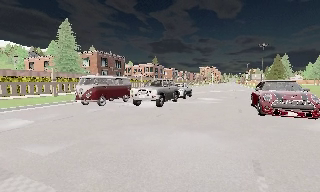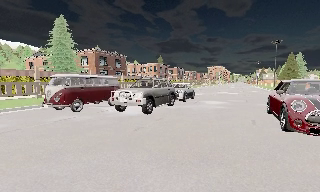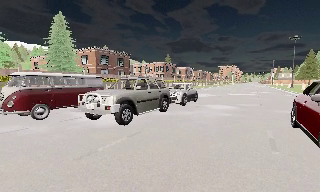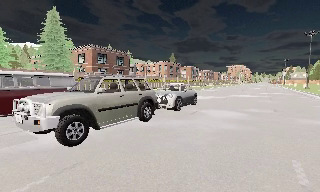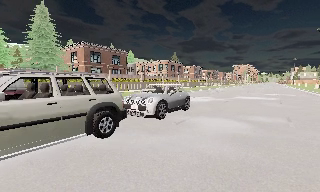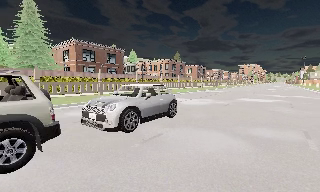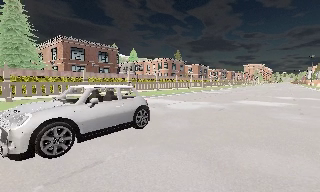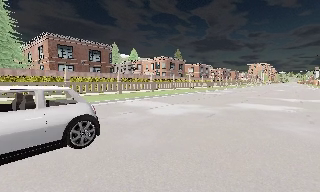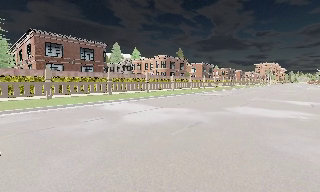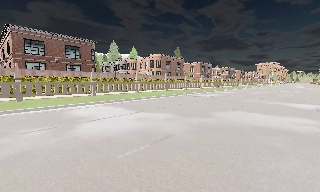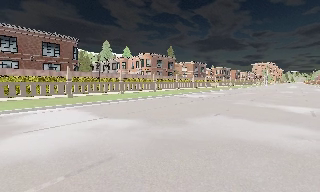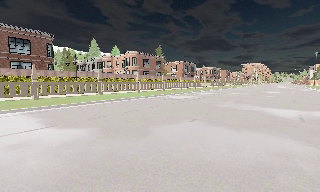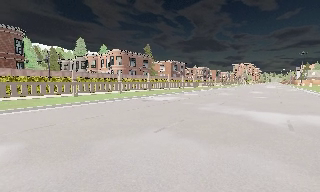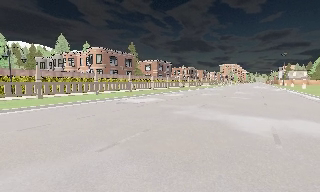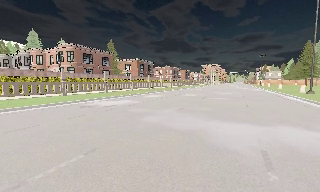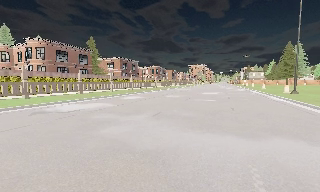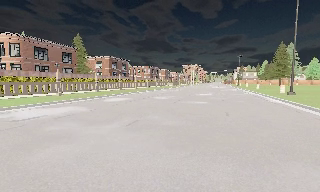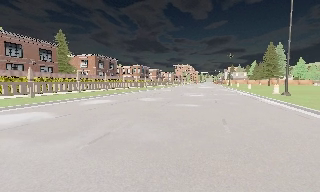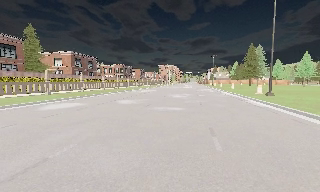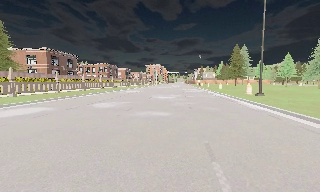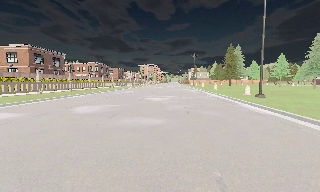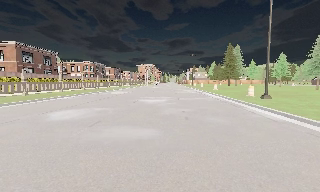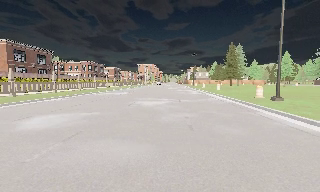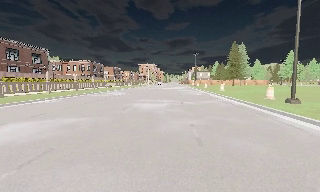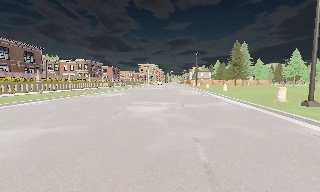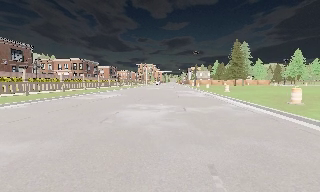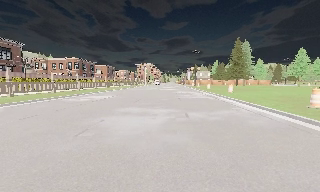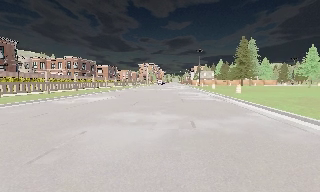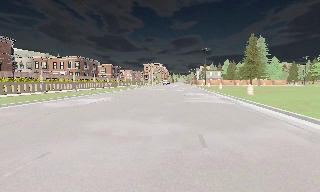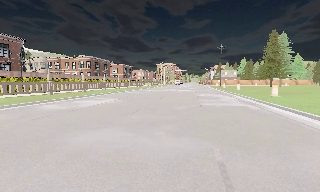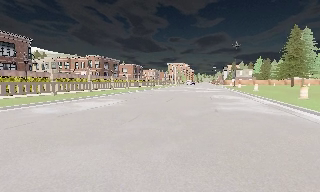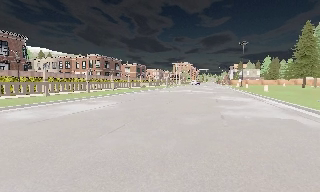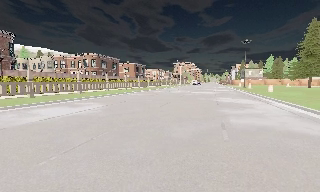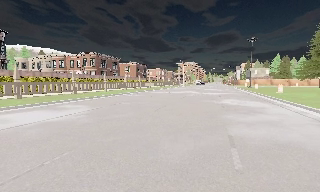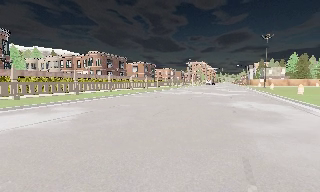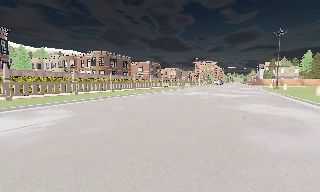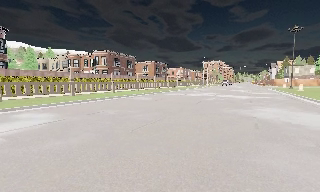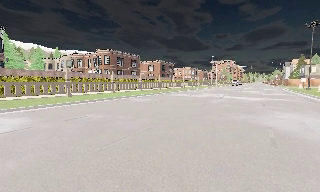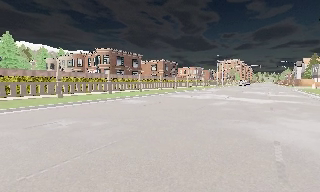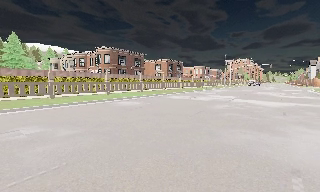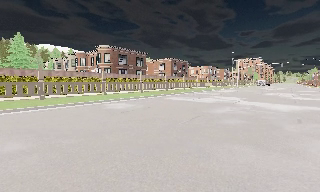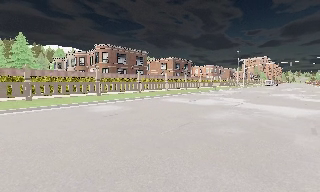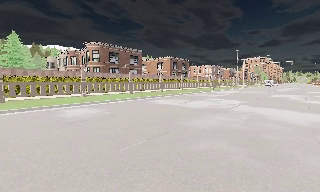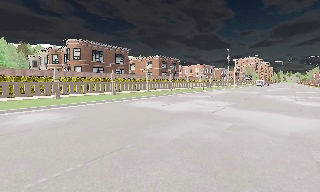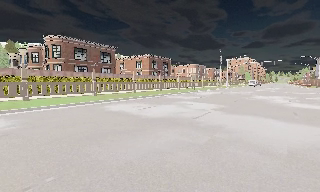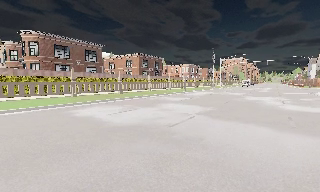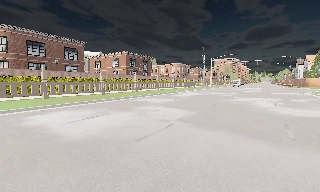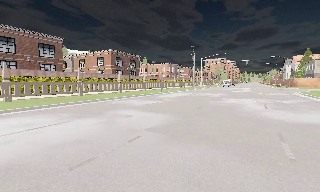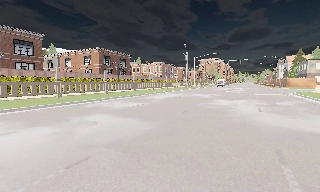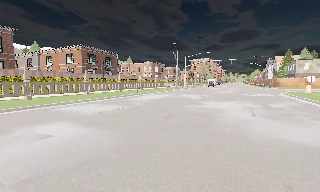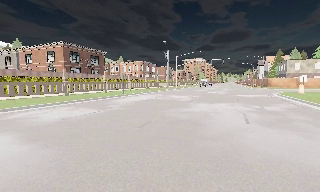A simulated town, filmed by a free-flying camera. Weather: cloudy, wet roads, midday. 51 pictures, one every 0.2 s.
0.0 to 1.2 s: The camera pans to its left, which is counterclockwise from overhead, by about 15 degrees. It travels forward and to its right, about 13 m, so what stands in front looms larger.
1.2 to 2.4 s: The camera travels forward and to its right, about 11 m, so what stands in front looms larger.
2.4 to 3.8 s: The camera pans to its right, which is clockwise from overhead, by about 30 degrees. It travels forward, about 11 m, so what stands in front looms larger.
3.8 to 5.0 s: The camera travels forward, about 9 m, so what stands in front looms larger.
5.0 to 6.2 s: The camera pans to its left, which is counterclockwise from overhead, by about 15 degrees. It travels forward, about 10 m, so what stands in front looms larger.
6.2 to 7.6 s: The camera pans to its left, which is counterclockwise from overhead, by about 15 degrees. It travels forward and to its right, about 10 m, so what stands in front looms larger.
7.6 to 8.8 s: The camera travels forward and to its right, about 9 m, so what stands in front looms larger.
8.8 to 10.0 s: The camera pans to its right, which is clockwise from overhead, by about 15 degrees. It travels forward and to its right, about 9 m, so what stands in front looms larger.
The film runs backward here.
